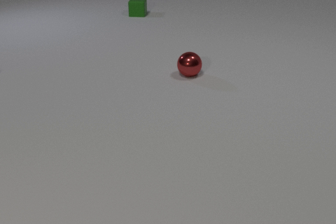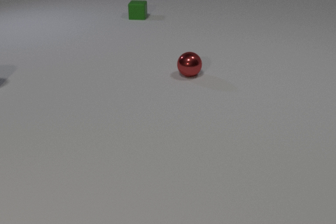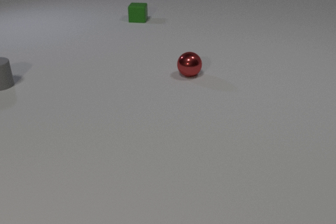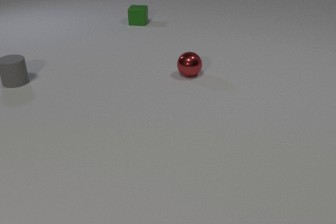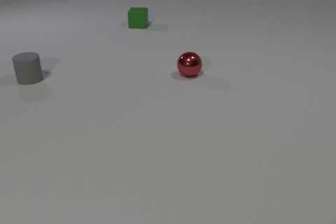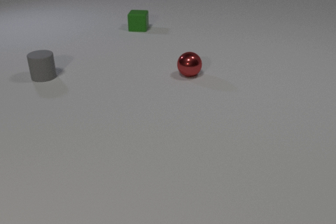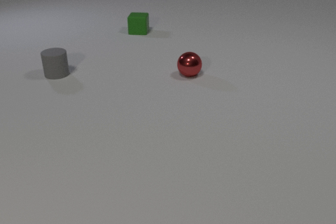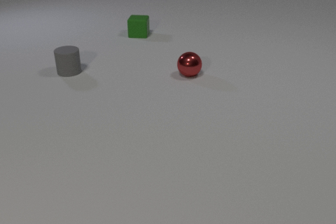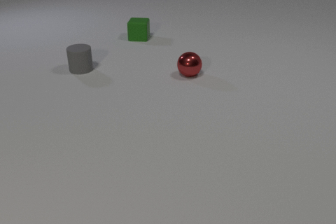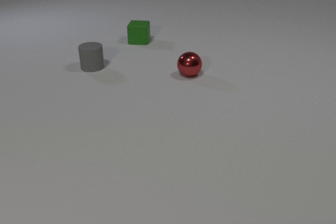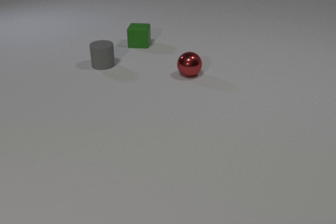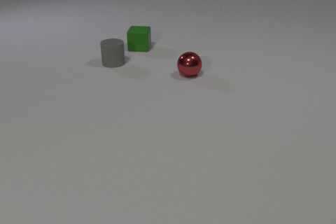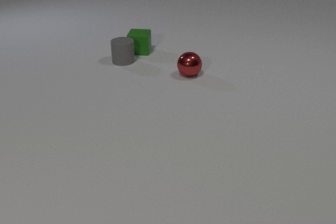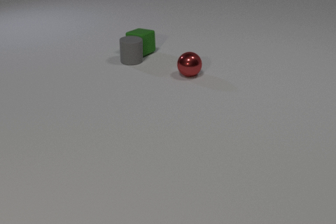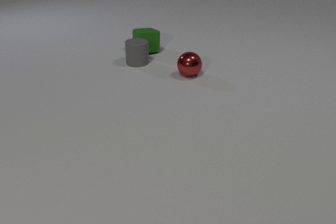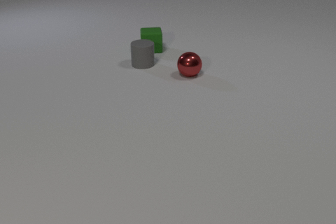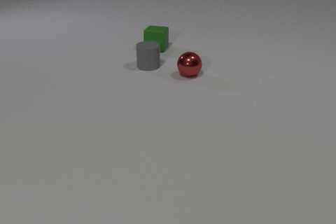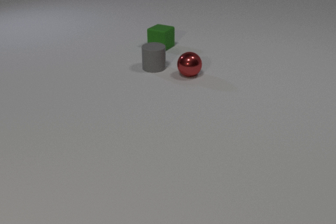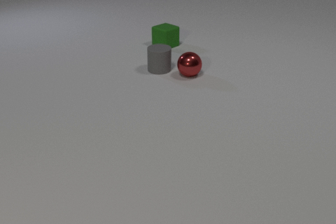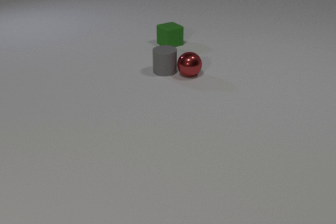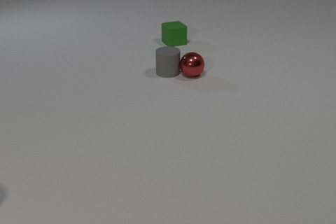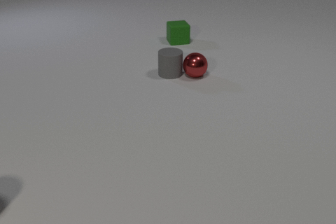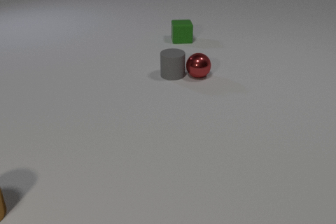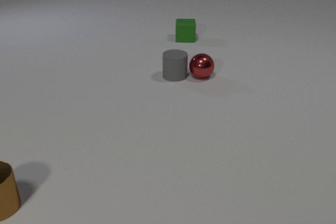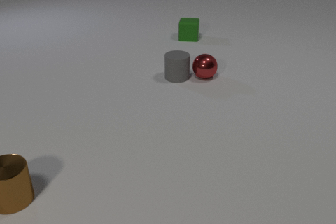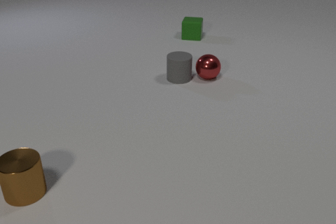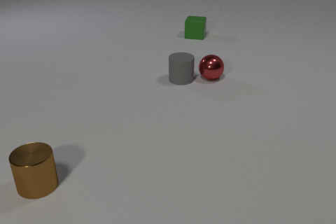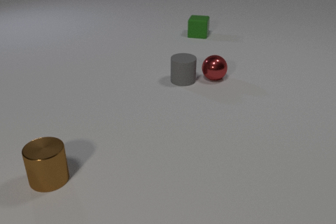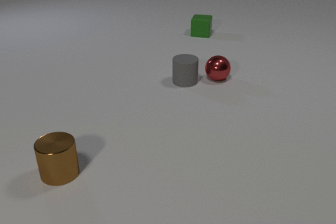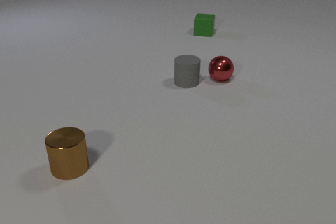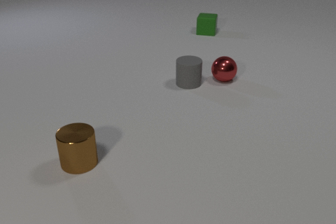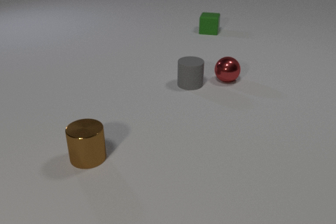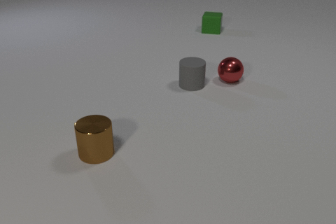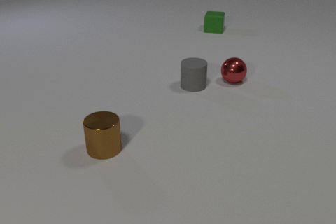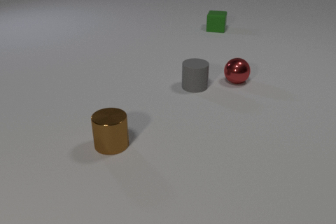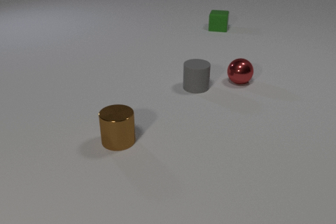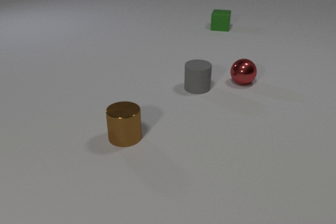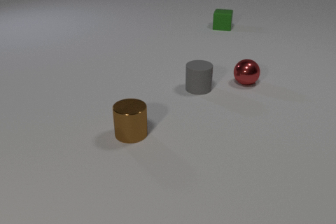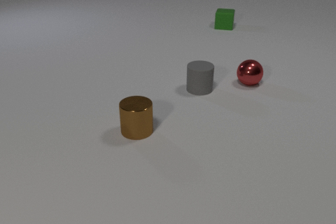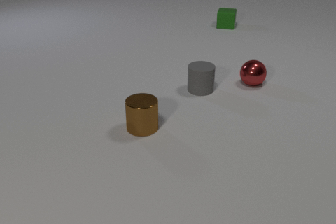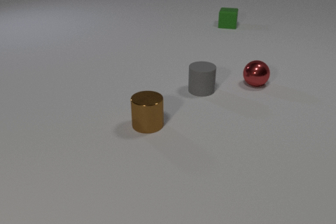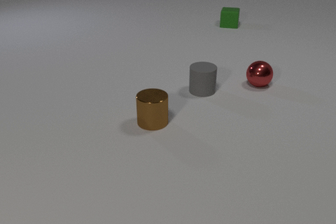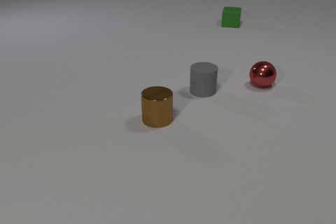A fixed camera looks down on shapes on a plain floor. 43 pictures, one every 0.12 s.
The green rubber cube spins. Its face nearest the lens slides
to the left.
The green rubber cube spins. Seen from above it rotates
clockwise.
0.00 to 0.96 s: The gray rubber cylinder comes in at the left edge, slides to the right. The green rubber cube slides toward the camera.
0.96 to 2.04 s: The gray rubber cylinder slides to the right. The green rubber cube slides toward the camera and to the right, spins clockwise seen from above by about 105 degrees, its near face sliding to the left. The gray rubber cylinder and the green rubber cube collide.
2.04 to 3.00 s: The gray rubber cylinder slides toward the camera and to the right. The green rubber cube slides to the right and away from the camera, spins clockwise seen from above by about 75 degrees, its near face sliding to the left. The red metal sphere rolls to the right. The brown metal cylinder comes in at the left edge, slides to the right and away from the camera. The gray rubber cylinder and the red metal sphere collide.
3.00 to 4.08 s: The gray rubber cylinder slides toward the camera and to the right. The green rubber cube slides away from the camera and to the right. The red metal sphere rolls to the right. The brown metal cylinder slides to the right and away from the camera.
4.08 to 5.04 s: The gray rubber cylinder slides toward the camera and to the right. The green rubber cube slides away from the camera and to the right. The red metal sphere rolls to the right. The brown metal cylinder slides to the right and away from the camera.
What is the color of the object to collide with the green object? gray.
How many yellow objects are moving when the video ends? 0.
Are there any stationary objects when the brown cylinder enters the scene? no.
